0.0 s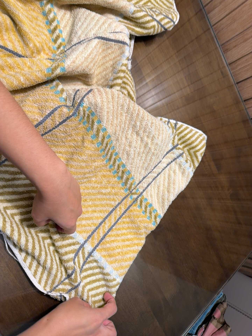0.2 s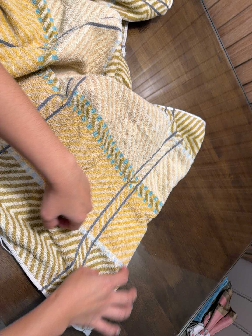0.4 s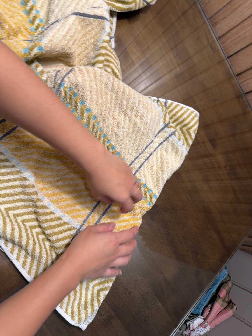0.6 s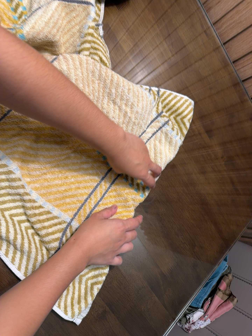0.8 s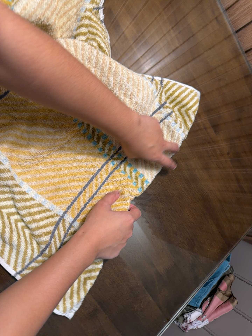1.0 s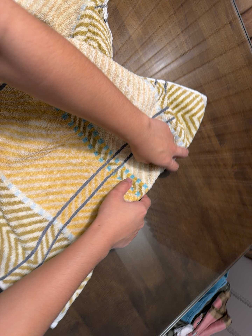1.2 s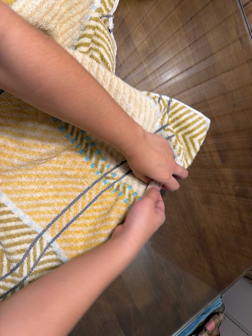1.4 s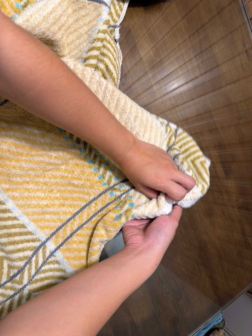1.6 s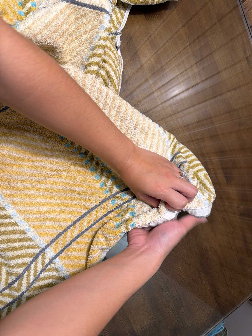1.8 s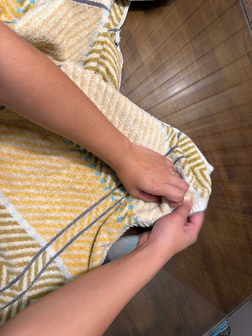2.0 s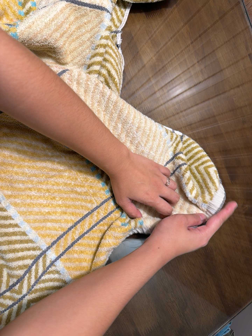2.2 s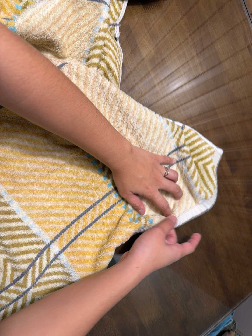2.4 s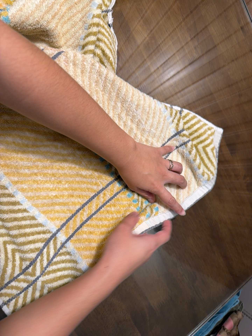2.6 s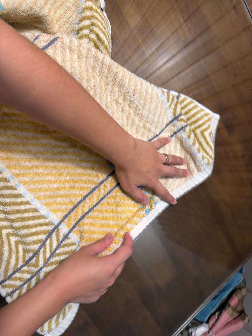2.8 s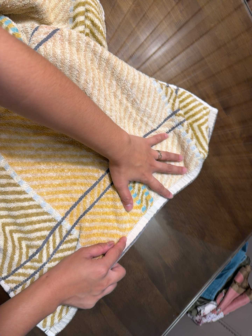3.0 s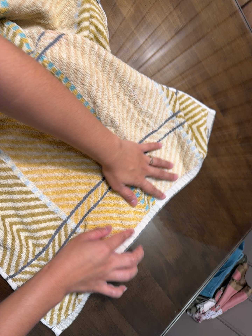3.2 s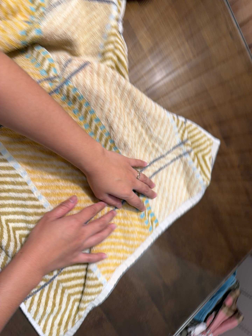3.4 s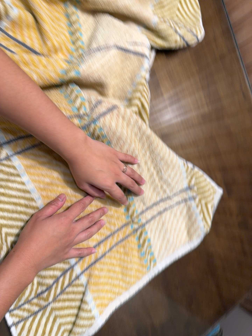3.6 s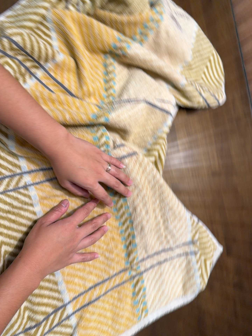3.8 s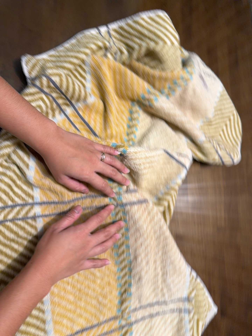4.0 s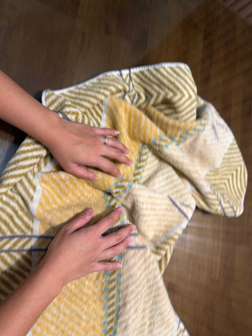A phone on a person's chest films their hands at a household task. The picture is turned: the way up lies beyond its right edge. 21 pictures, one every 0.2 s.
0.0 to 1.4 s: The camera travels to its right and forward, about 14 cm.
1.4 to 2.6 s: The camera rolls about its line of sight by about 10 degrees, and the scene rotates counterclockwise.
2.6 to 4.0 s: The camera travels toward the top of its view, to its left and backward, about 20 cm, so close, fixed things drift downward. Its aim tips toward the top of its view by about 25 degrees, and the scene shifts downward. It rolls about its line of sight by about 40 degrees, and the scene rotates clockwise.
The film runs forward here.
